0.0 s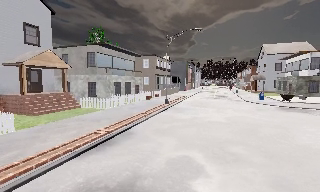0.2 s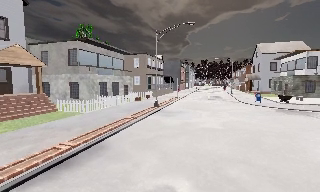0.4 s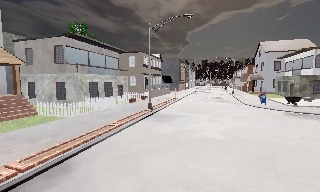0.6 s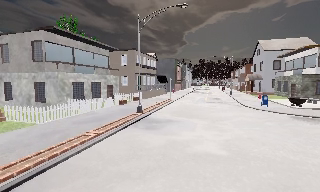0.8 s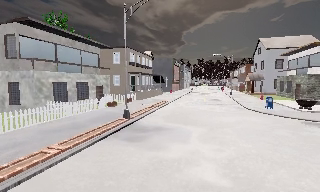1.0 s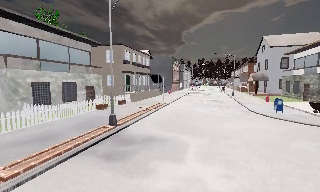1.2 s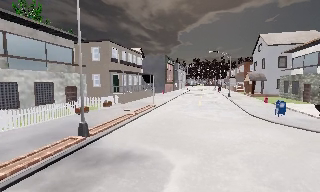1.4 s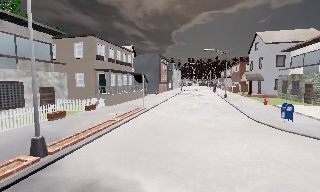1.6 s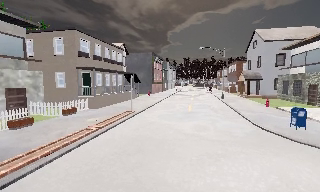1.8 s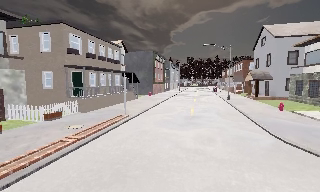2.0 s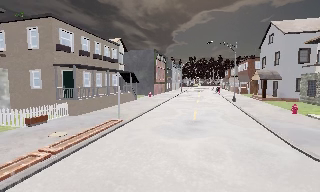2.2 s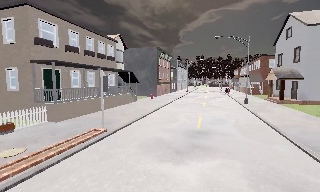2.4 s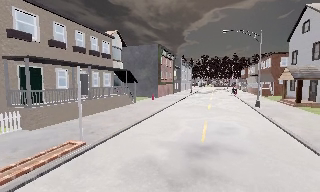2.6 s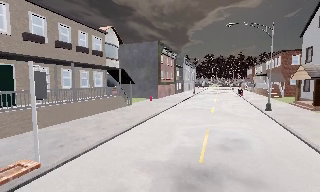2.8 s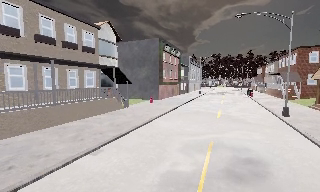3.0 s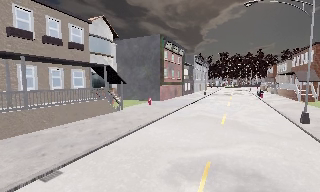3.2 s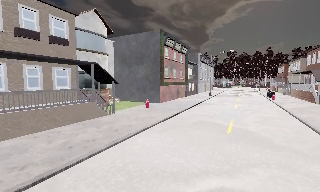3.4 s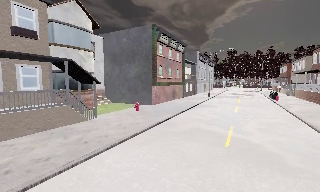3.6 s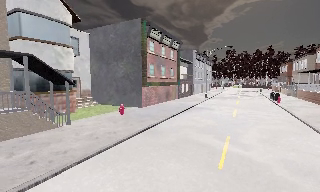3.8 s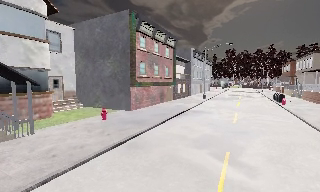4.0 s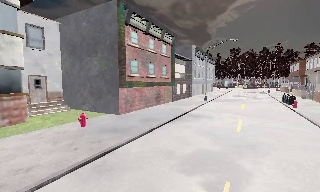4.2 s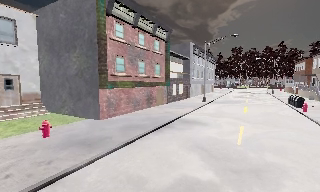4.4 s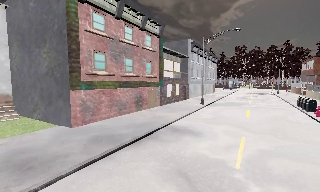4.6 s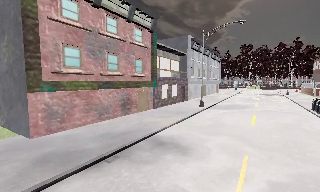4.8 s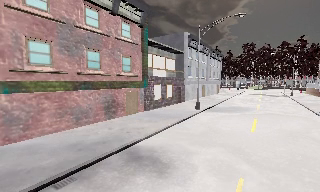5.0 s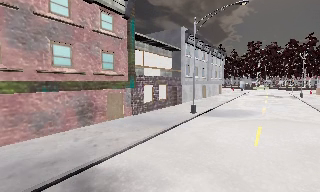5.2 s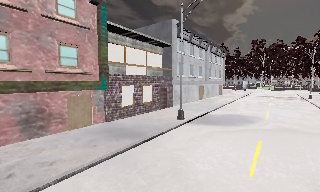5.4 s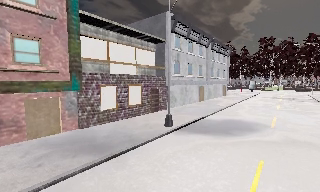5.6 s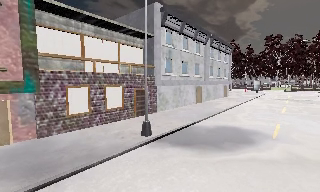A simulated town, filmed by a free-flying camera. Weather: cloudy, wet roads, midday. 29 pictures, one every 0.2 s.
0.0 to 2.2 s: The camera travels forward, about 20 m, so what stands in front looms larger.
2.2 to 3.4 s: The camera pans to its left, which is counterclockwise from overhead, by about 10 degrees. It travels forward and to its right, about 11 m, so what stands in front looms larger.
3.4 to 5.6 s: The camera pans to its left, which is counterclockwise from overhead, by about 10 degrees. It travels forward and to its right, about 20 m, so what stands in front looms larger.
The film runs forward here.
